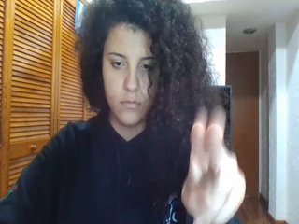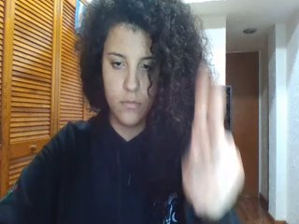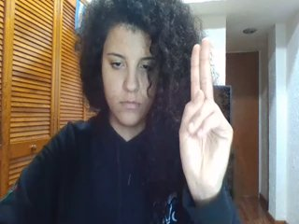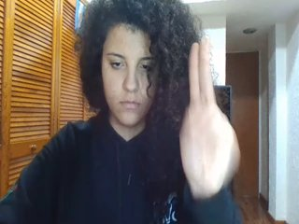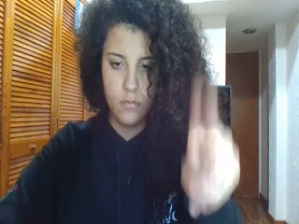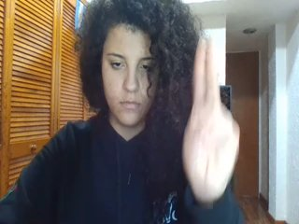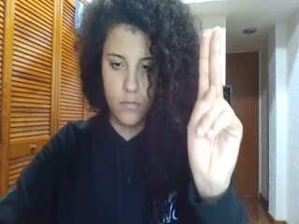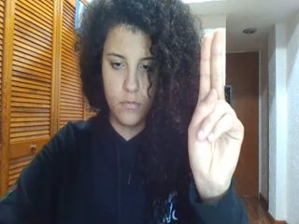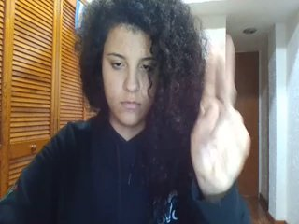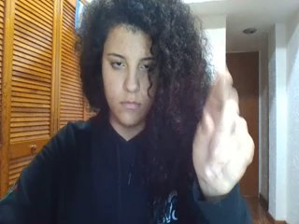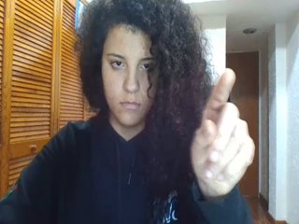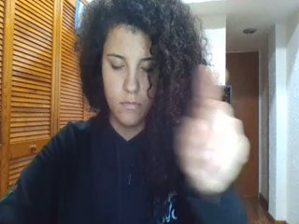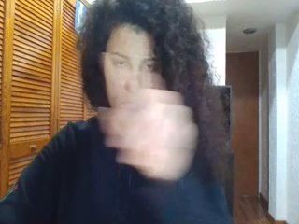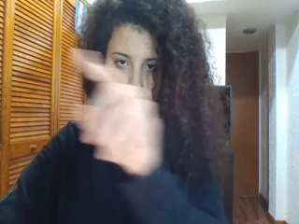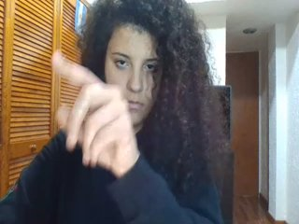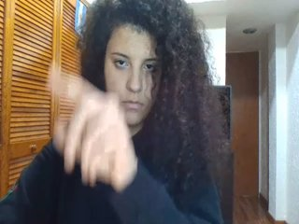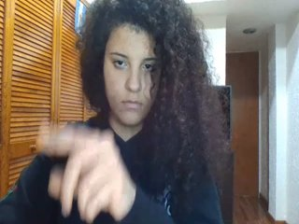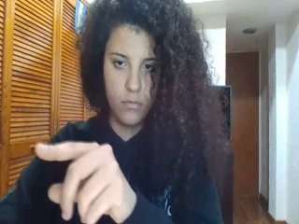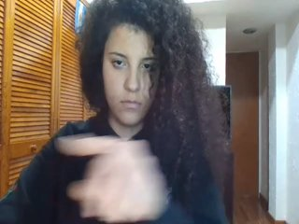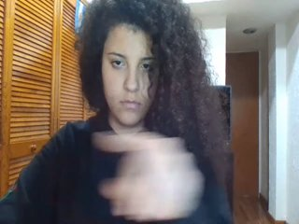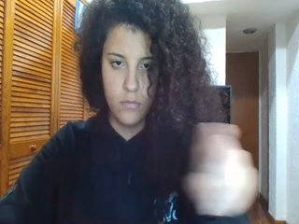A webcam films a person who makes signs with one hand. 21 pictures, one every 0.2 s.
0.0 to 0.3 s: Pointing with two fingers.
0.4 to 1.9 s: Click with two fingers.
2.0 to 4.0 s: Pointing with one finger.
